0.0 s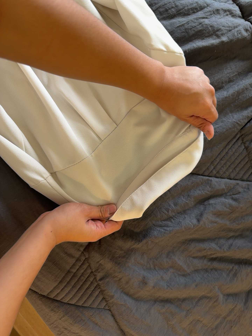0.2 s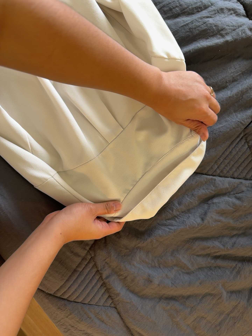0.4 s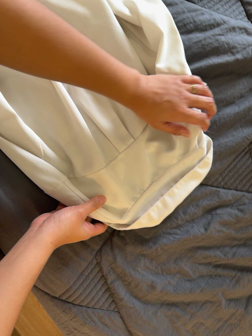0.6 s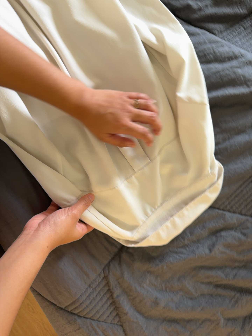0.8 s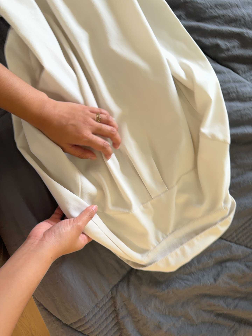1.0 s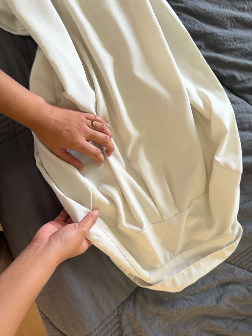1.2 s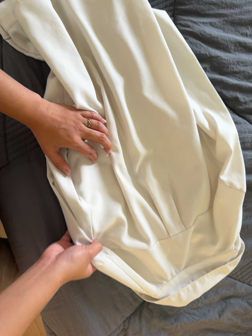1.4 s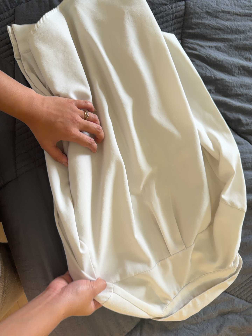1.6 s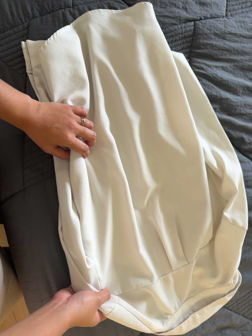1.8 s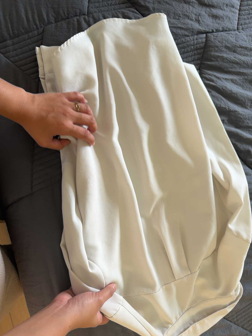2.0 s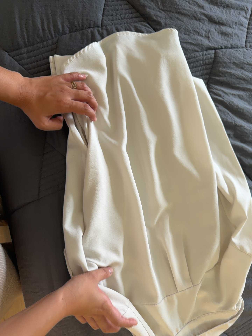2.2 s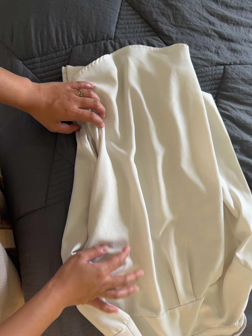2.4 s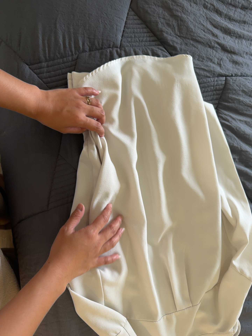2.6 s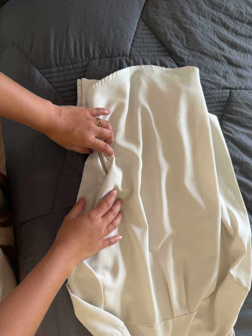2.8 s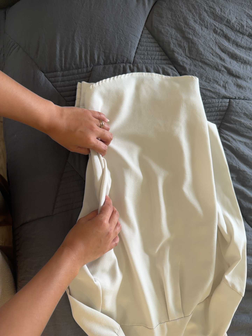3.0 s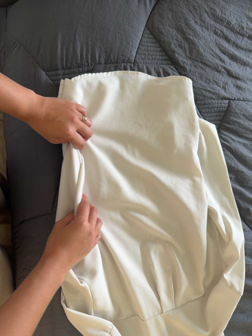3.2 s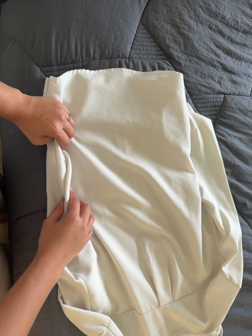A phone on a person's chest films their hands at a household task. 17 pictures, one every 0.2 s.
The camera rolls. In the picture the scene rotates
clockwise.
0.0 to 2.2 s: The camera pans to its right by about 10 degrees. It travels to its left and toward the top of its view, about 36 cm. Its aim tips toward the top of its view by about 10 degrees, and the scene shifts downward. It rolls about its line of sight by about 30 degrees, and the scene rotates clockwise.
2.2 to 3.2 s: The camera shifts only a little, or ends up much as it began.
The film runs forward here.
